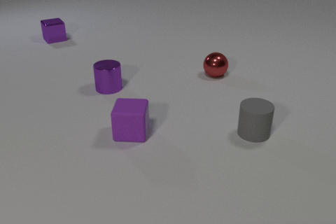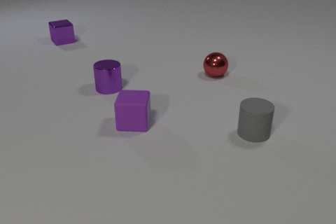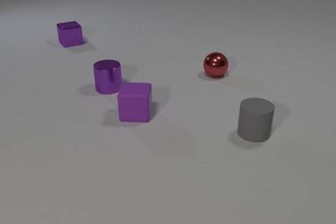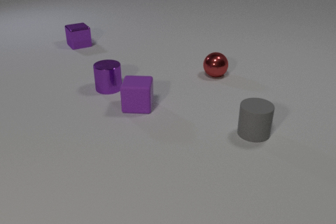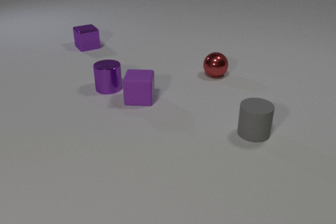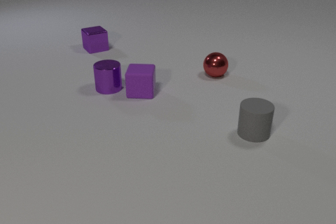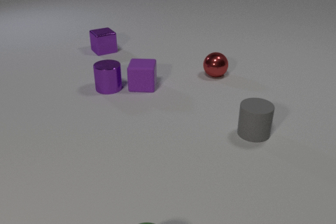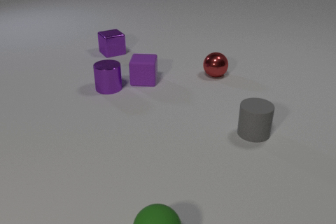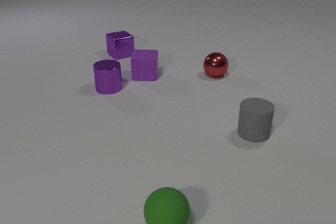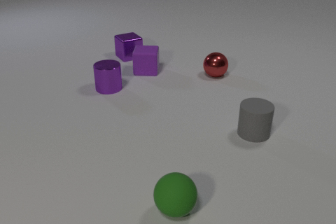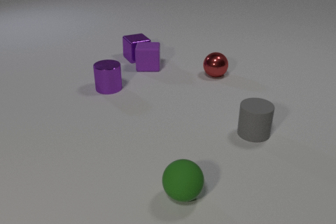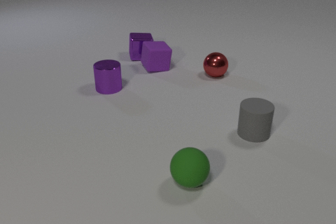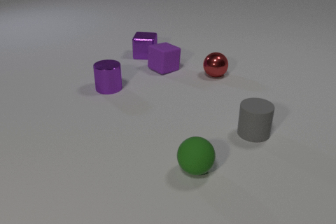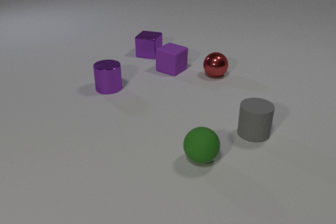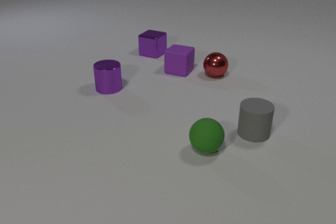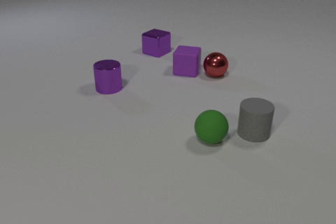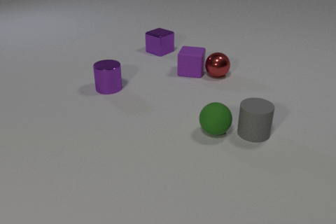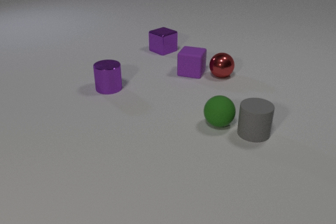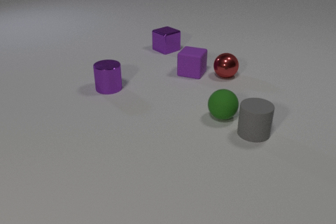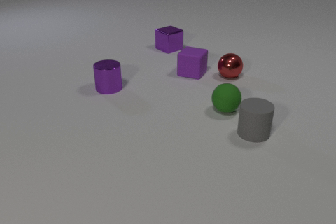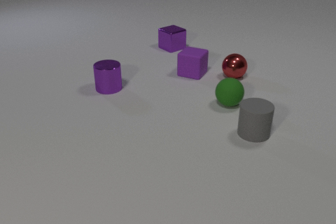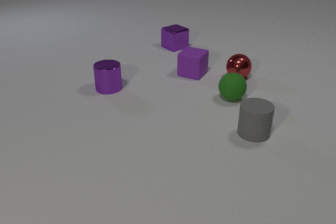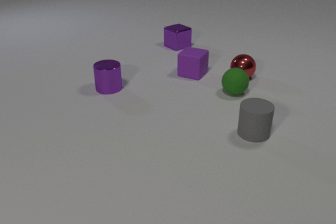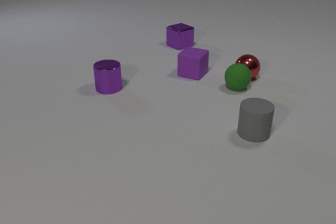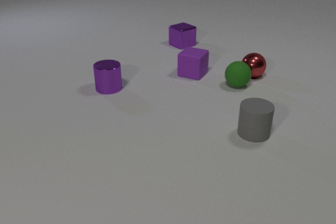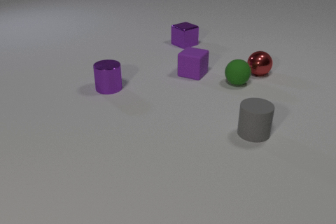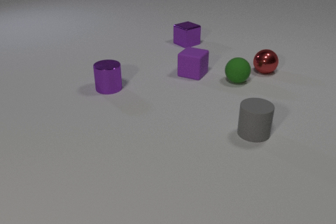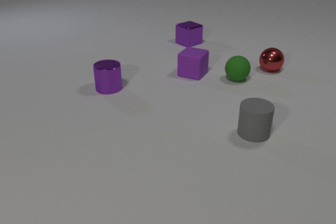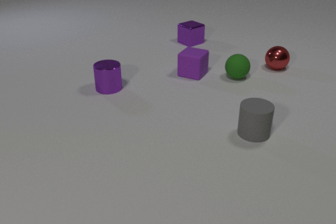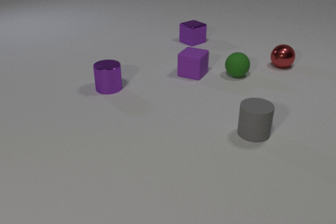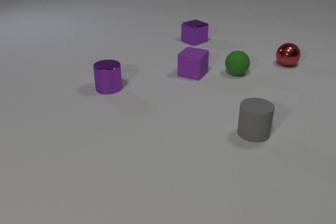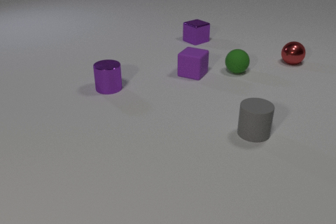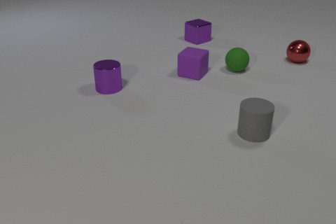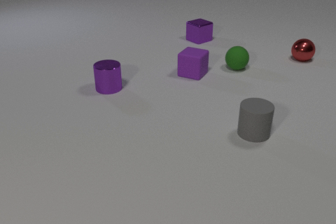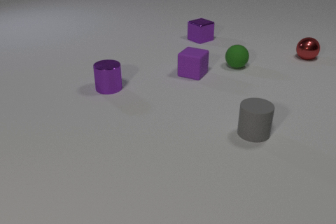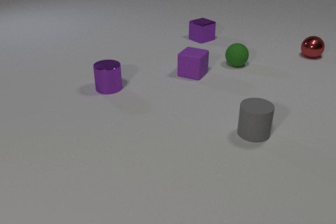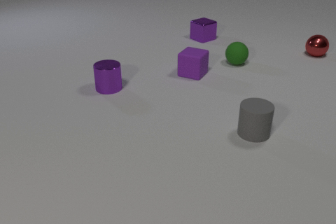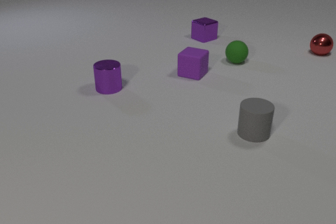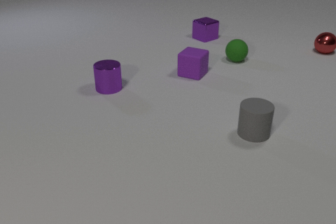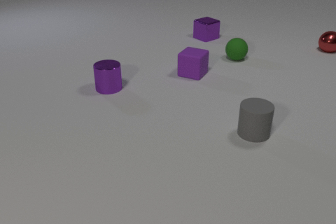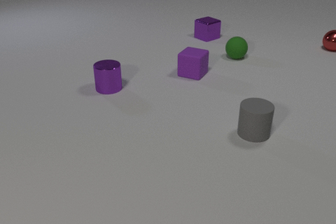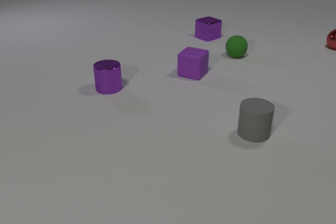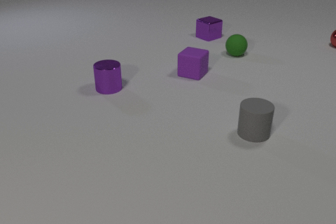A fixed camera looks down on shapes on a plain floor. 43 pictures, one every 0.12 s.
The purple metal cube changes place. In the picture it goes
to the right.
The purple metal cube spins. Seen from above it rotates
clockwise.
0.00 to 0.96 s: The purple metal cube slides to the right and toward the camera. The purple rubber cube slides away from the camera. The green rubber sphere comes in at the bottom edge, rolls away from the camera and to the right.
0.96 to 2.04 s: The purple metal cube slides to the right, spins so that its near face slides to the left, clockwise seen from above. The purple rubber cube slides to the right, spins counterclockwise seen from above by about 75 degrees, its near face sliding to the right. The red metal sphere rolls to the right. The green rubber sphere rolls away from the camera. The purple metal cube and the purple rubber cube collide. The purple rubber cube and the red metal sphere collide.
2.04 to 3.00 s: The purple metal cube slides to the right and away from the camera. The red metal sphere rolls to the right. The green rubber sphere rolls away from the camera. The red metal sphere and the green rubber sphere collide.
3.00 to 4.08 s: The purple metal cube slides to the right and away from the camera. The red metal sphere rolls away from the camera and to the right. The green rubber sphere rolls away from the camera.
4.08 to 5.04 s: The purple metal cube slides to the right and away from the camera. The red metal sphere rolls away from the camera and to the right. The green rubber sphere rolls away from the camera.
What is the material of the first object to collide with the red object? rubber.
What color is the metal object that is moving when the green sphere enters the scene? purple.
Are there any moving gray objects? no.
